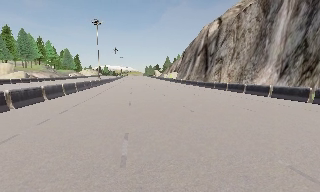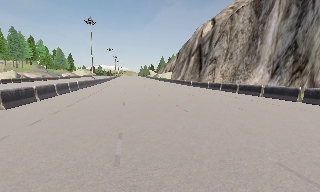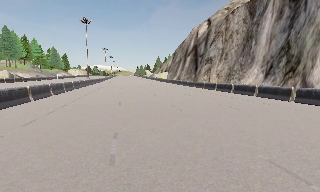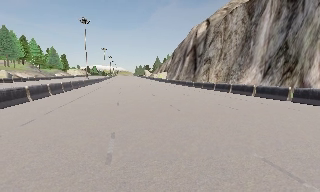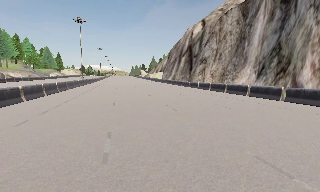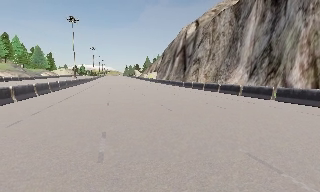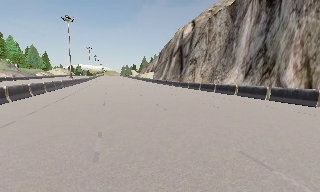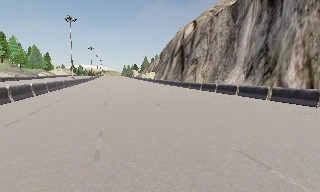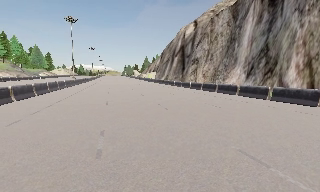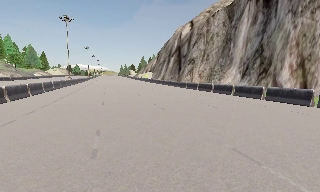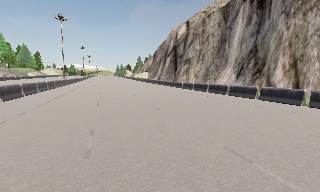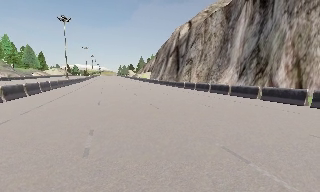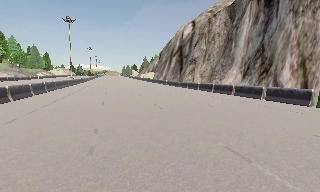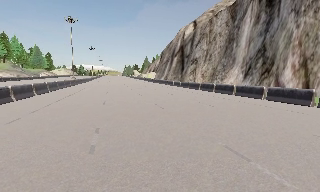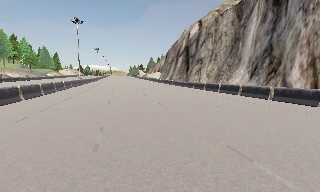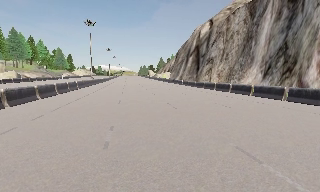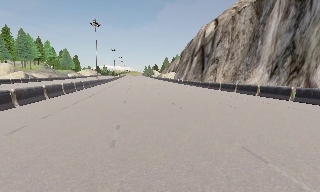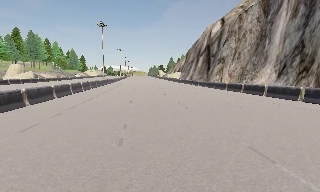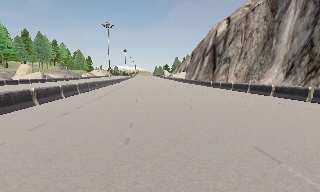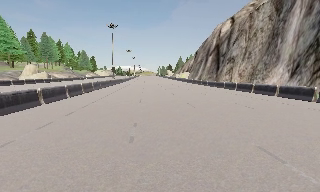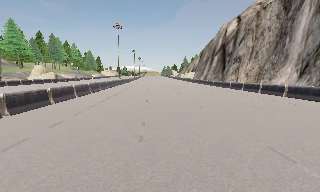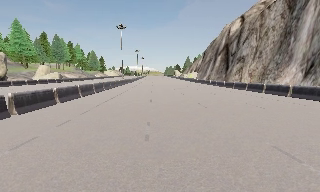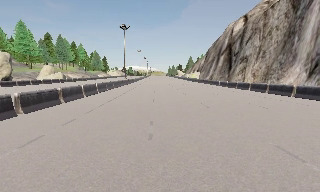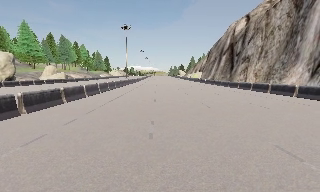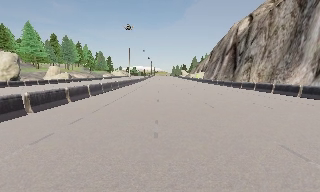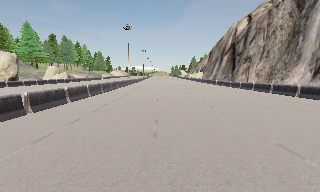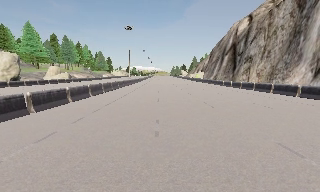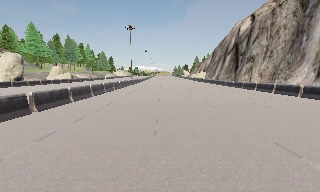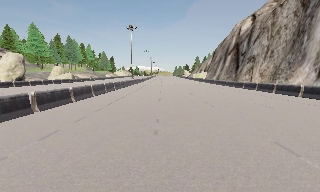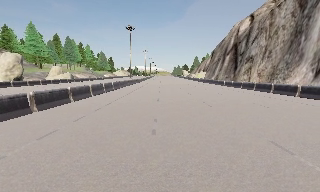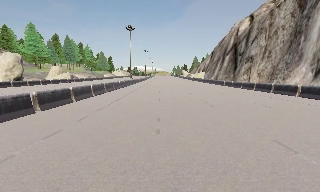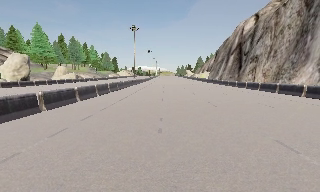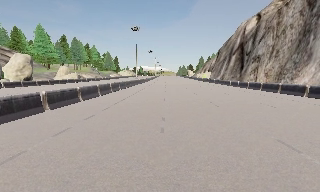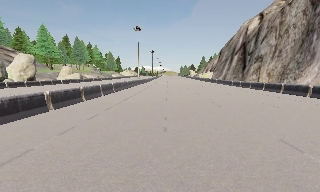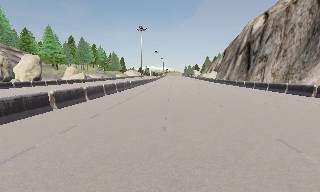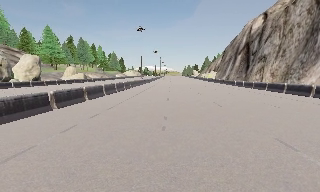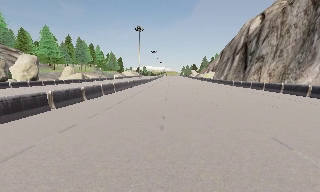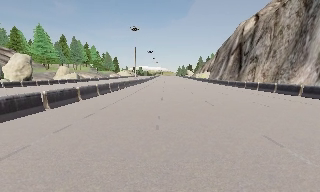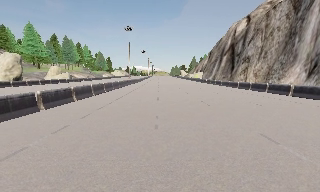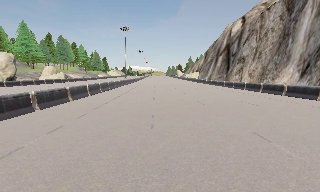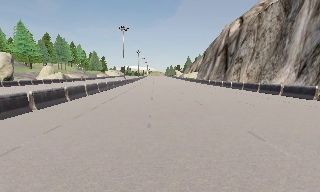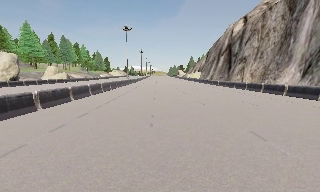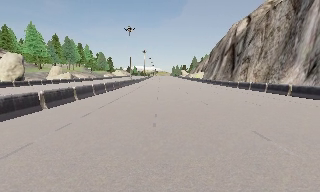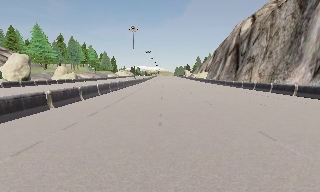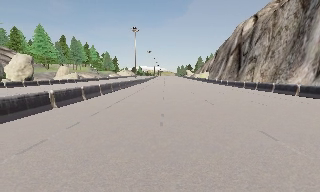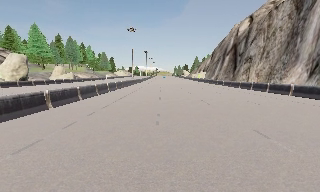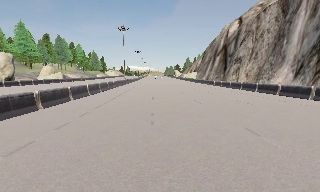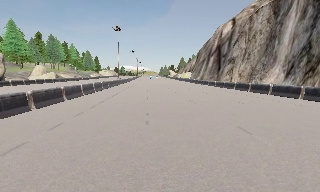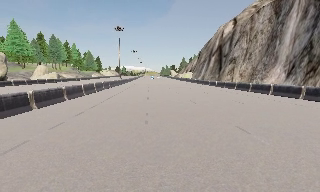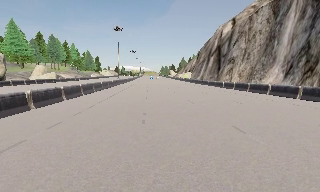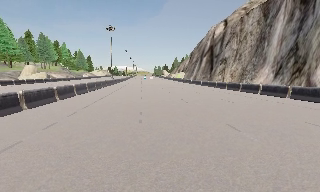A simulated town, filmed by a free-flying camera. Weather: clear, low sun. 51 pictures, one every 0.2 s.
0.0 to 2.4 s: The camera travels backward, about 1 m, so what stands in front gets smaller.
2.4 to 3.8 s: The camera pans to its left, which is counterclockwise from overhead, by about 10 degrees.
3.8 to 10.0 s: The camera travels backward, about 2 m, so what stands in front gets smaller.
The film runs backward here.
